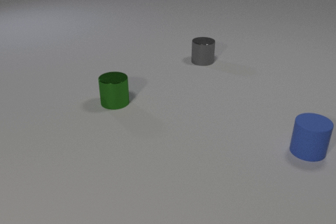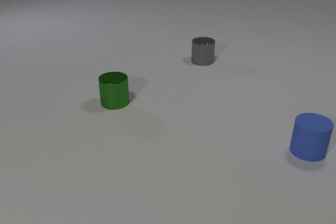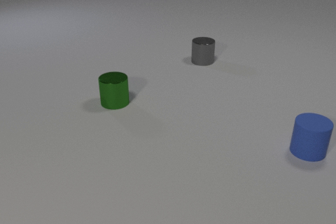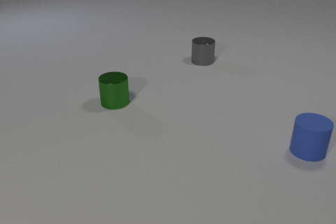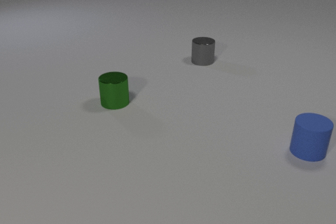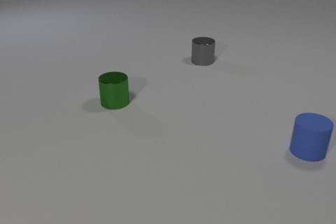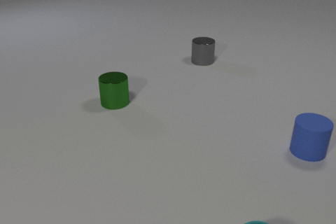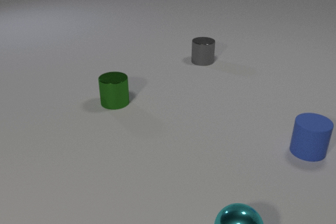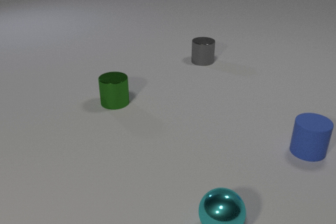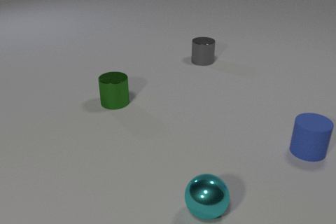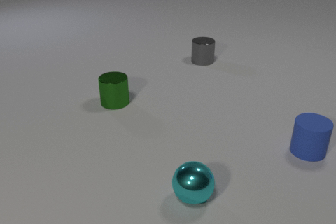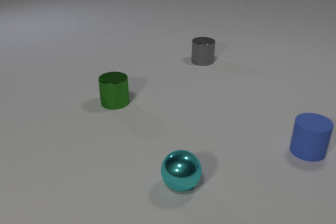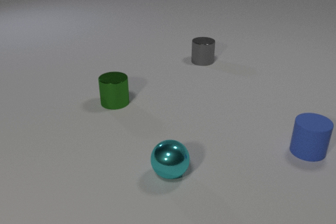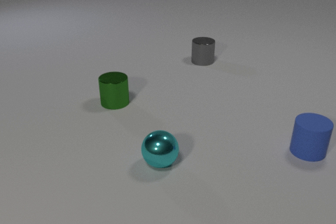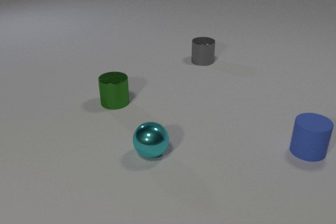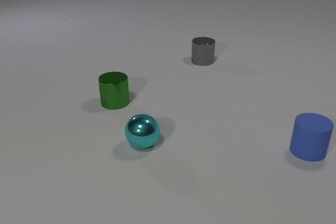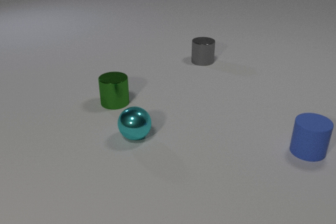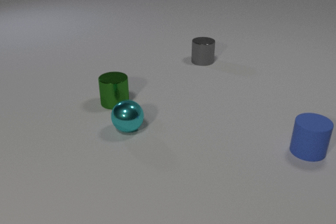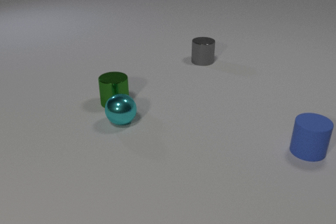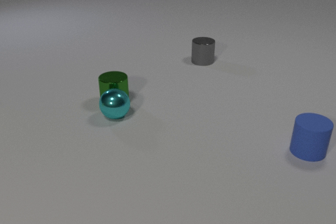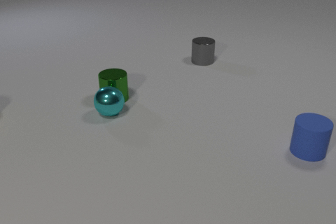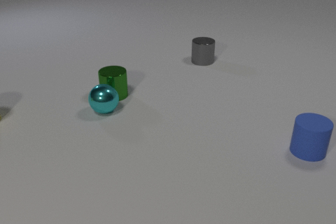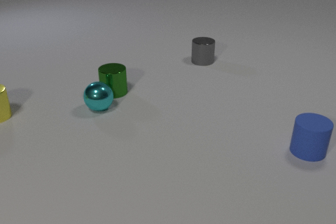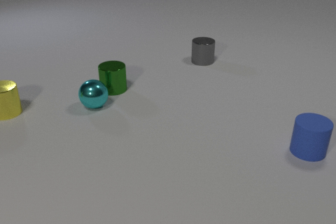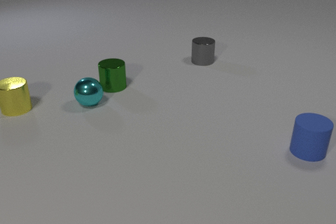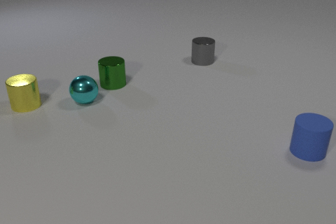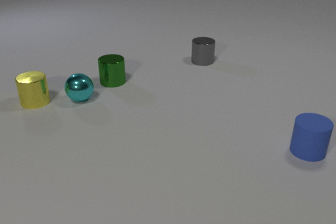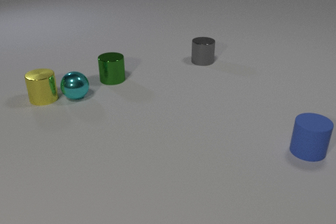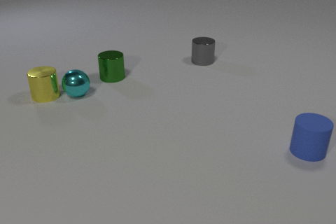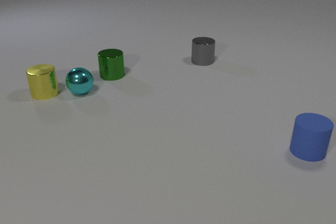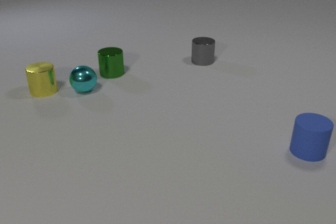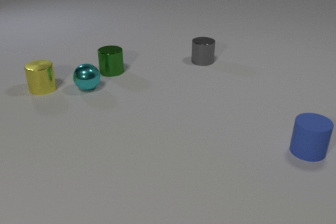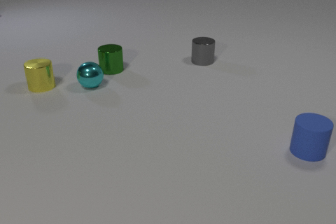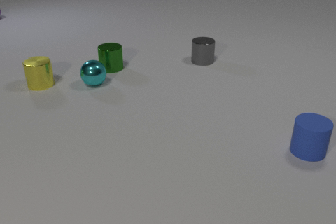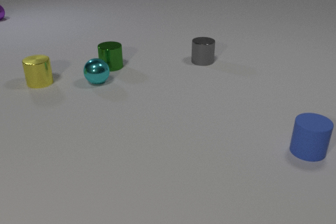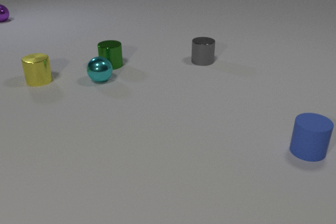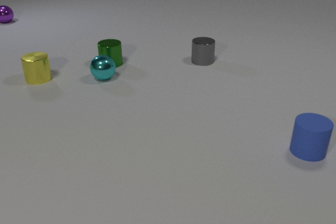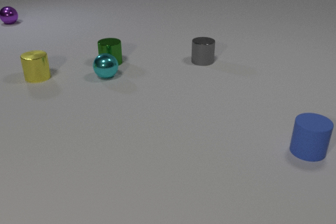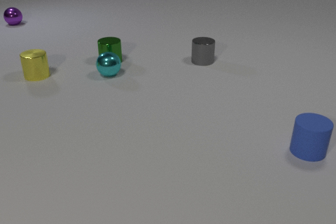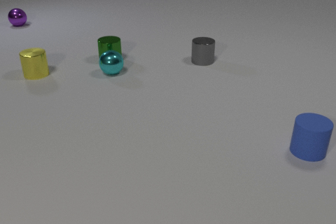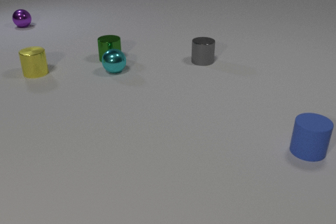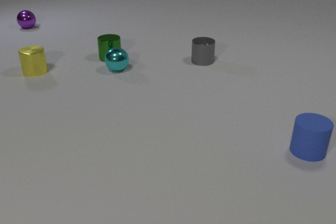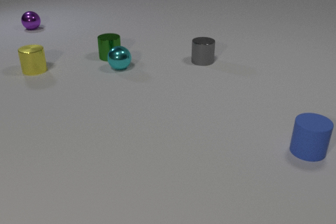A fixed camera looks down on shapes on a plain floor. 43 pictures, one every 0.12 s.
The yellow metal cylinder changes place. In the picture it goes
away from the camera.
The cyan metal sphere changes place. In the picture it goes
away from the camera.
0.00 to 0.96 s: The cyan metal sphere comes in at the bottom edge, rolls away from the camera and to the left.
0.96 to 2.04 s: The cyan metal sphere rolls away from the camera and to the left.
2.04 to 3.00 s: The cyan metal sphere rolls away from the camera and to the left. The green metal cylinder slides away from the camera. The yellow metal cylinder comes in at the left edge, slides to the right and away from the camera. The cyan metal sphere and the green metal cylinder collide.
3.00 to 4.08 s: The cyan metal sphere rolls away from the camera. The green metal cylinder slides away from the camera. The purple metal sphere comes in at the left edge, rolls toward the camera and to the right. The yellow metal cylinder slides away from the camera. The cyan metal sphere and the yellow metal cylinder collide.
4.08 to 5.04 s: The cyan metal sphere rolls away from the camera and to the right. The green metal cylinder slides away from the camera. The purple metal sphere rolls toward the camera and to the right. The yellow metal cylinder slides away from the camera.
How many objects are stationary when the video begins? 3.
How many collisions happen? 2.
What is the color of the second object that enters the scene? yellow.
